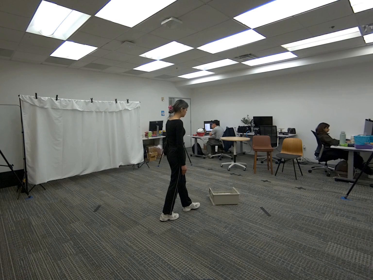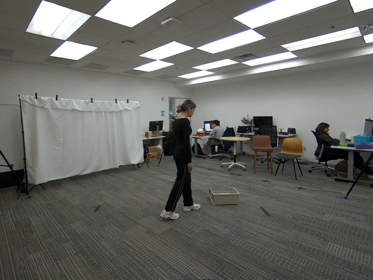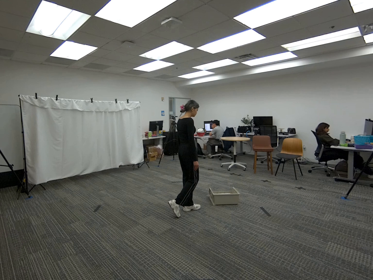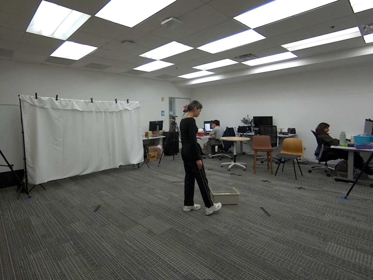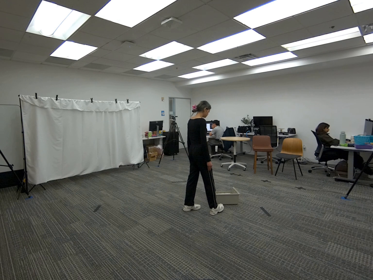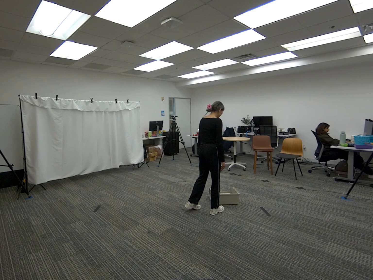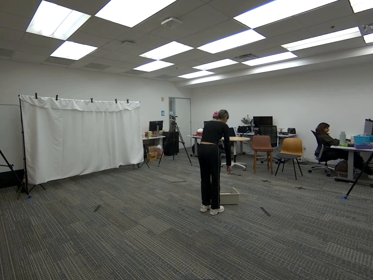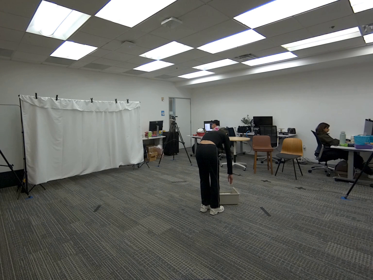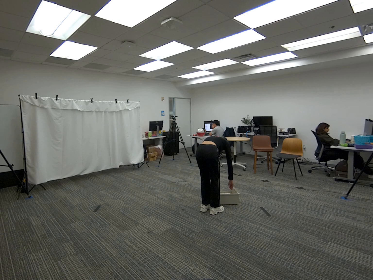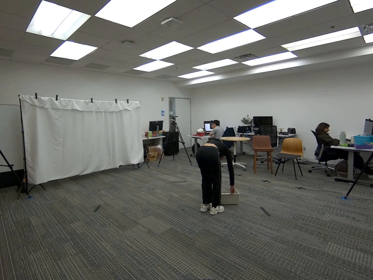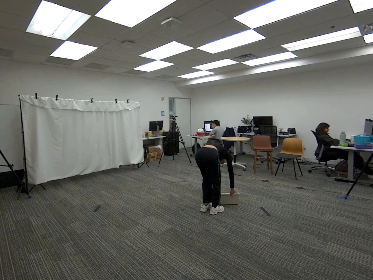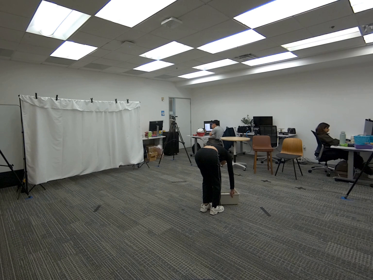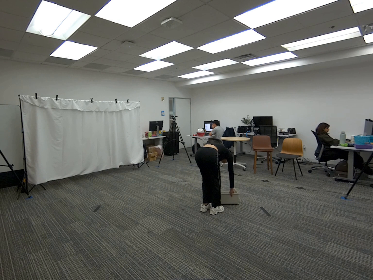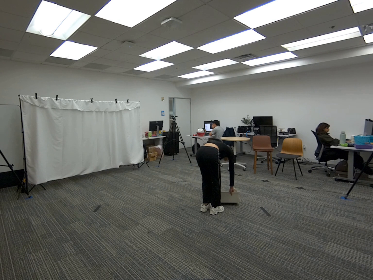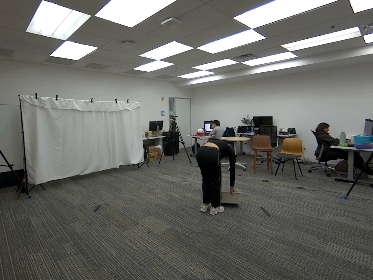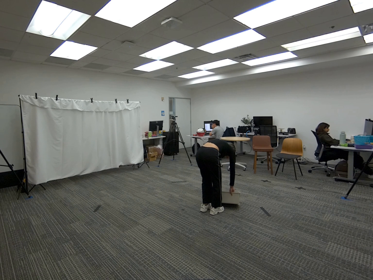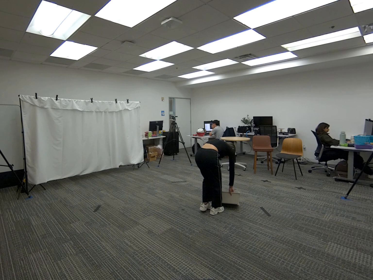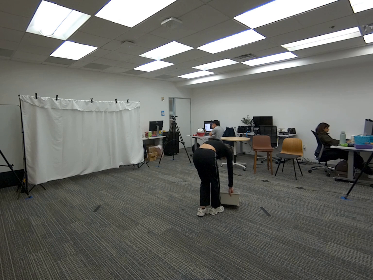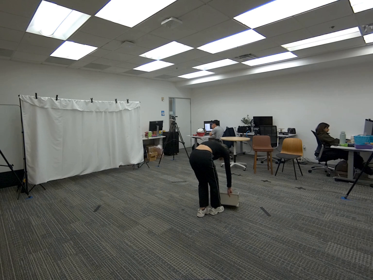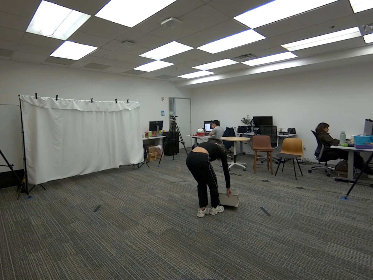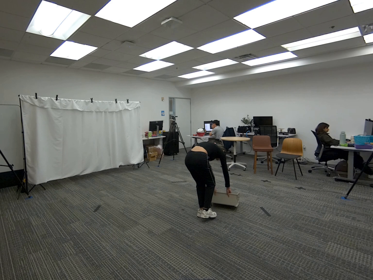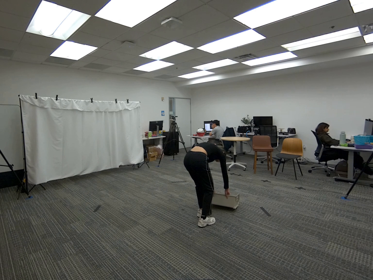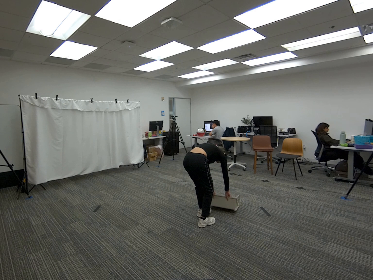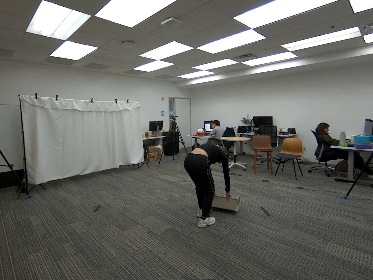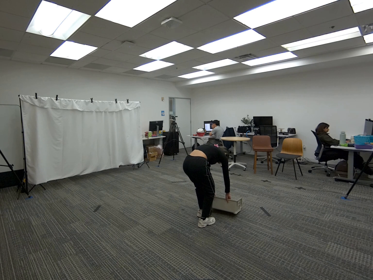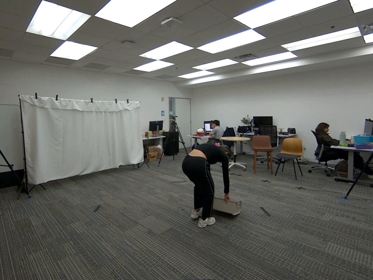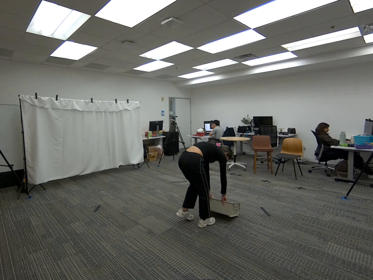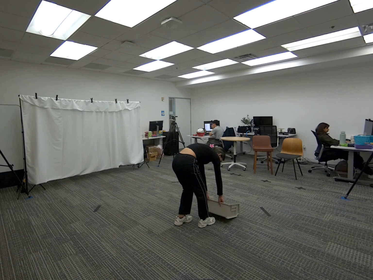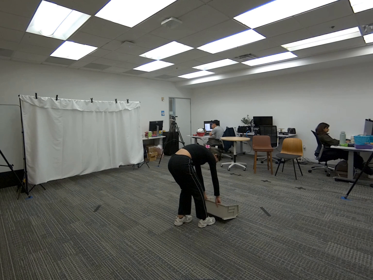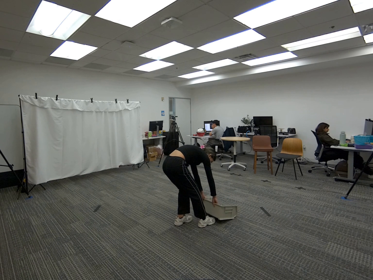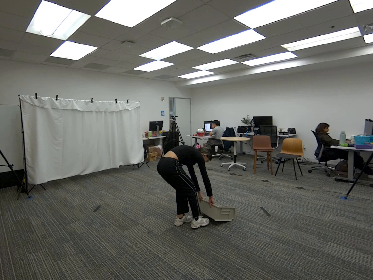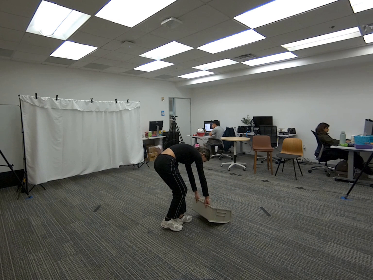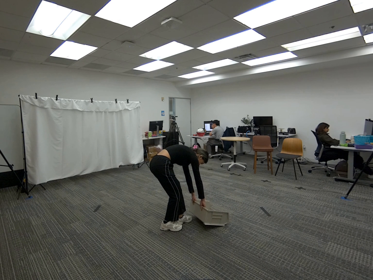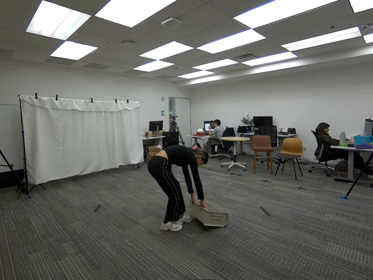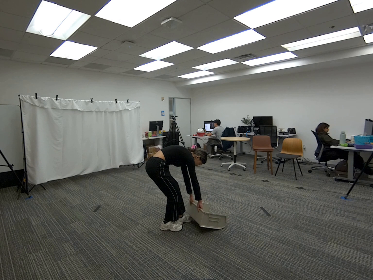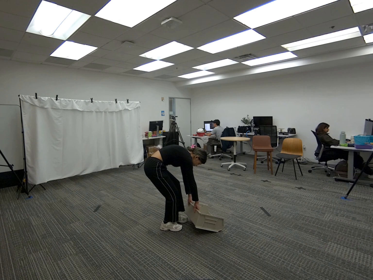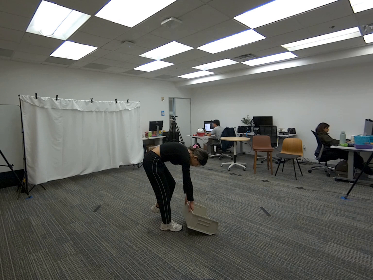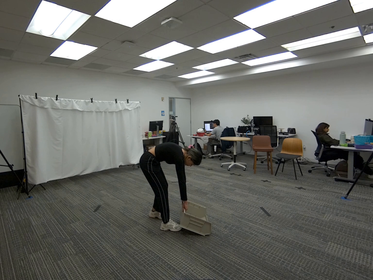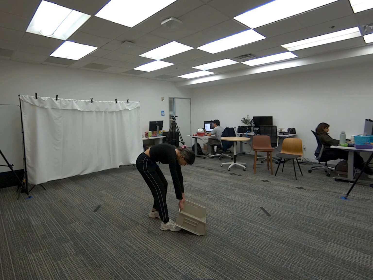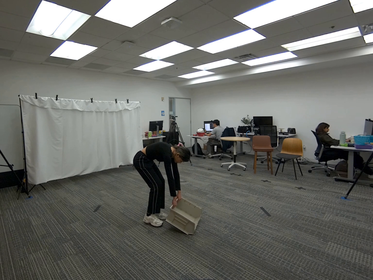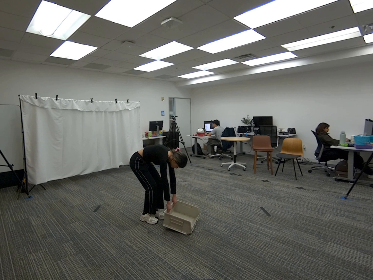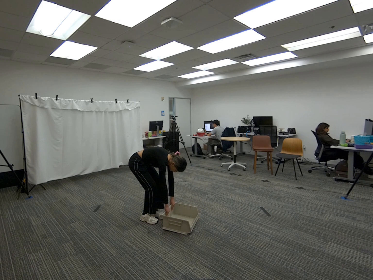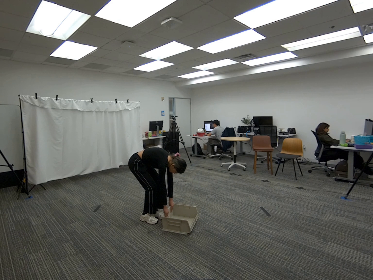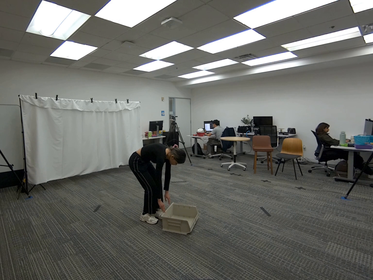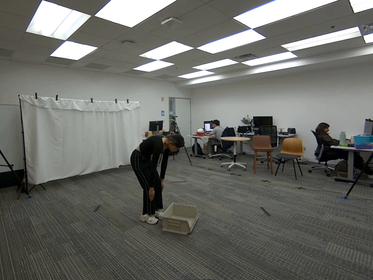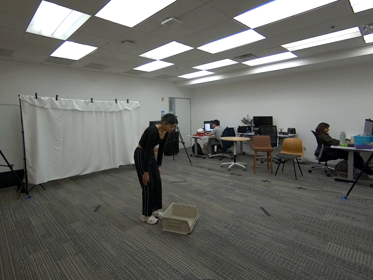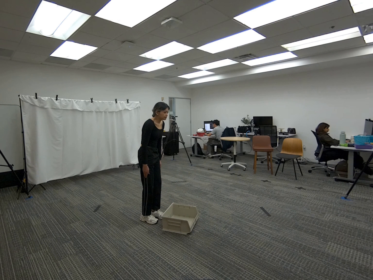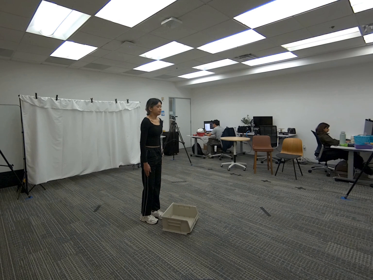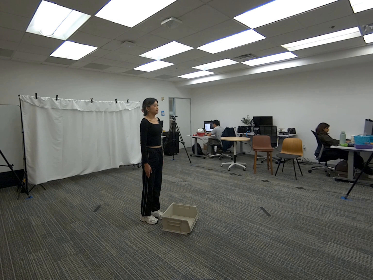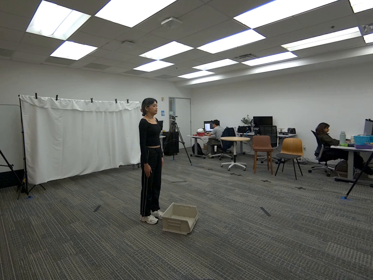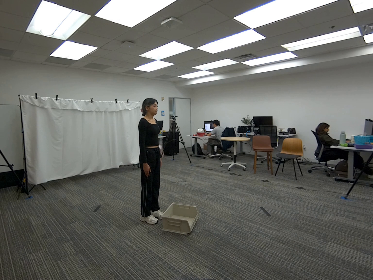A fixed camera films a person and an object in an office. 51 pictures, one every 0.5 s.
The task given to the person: Walk over to the beige bin on the ground and drag the bin within the bounding area.
